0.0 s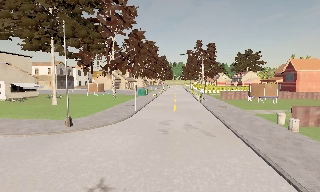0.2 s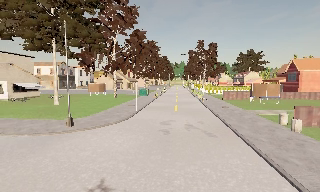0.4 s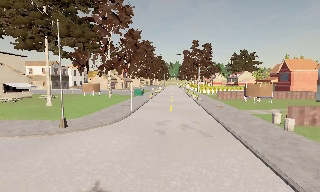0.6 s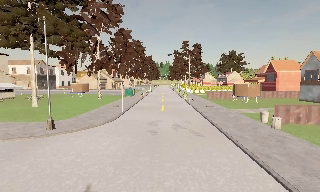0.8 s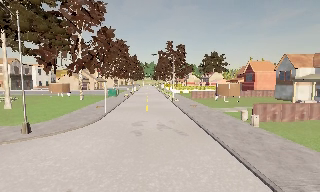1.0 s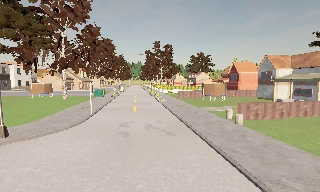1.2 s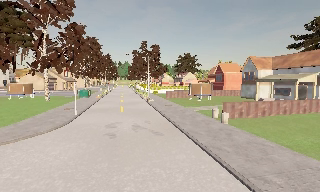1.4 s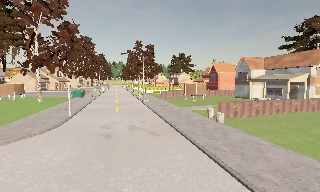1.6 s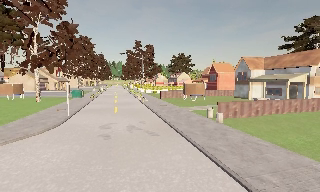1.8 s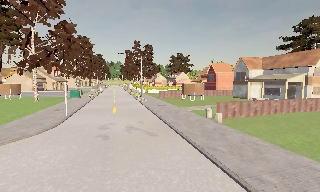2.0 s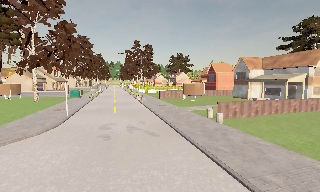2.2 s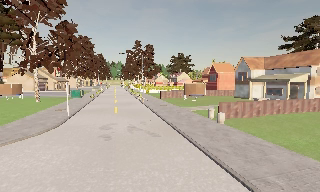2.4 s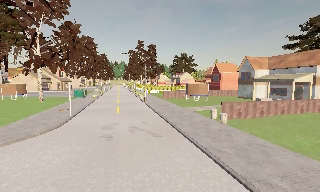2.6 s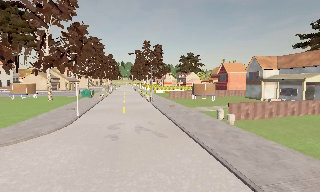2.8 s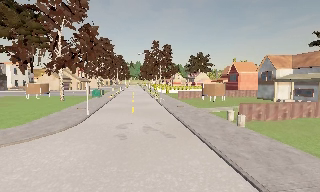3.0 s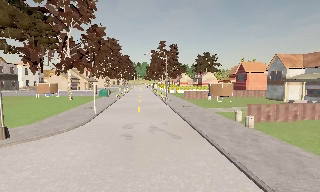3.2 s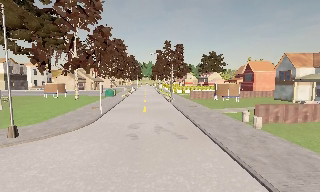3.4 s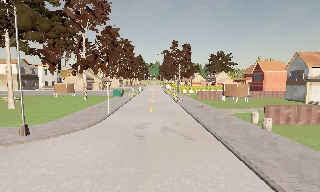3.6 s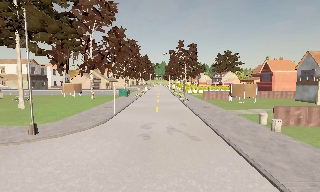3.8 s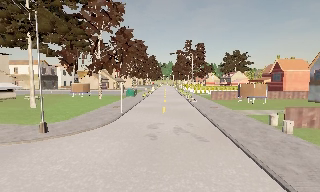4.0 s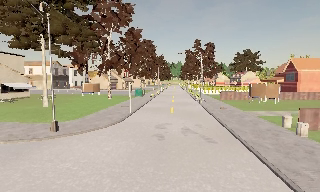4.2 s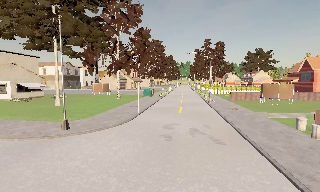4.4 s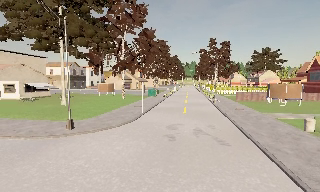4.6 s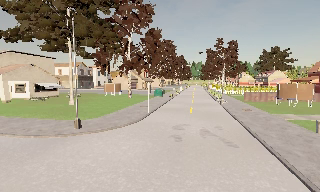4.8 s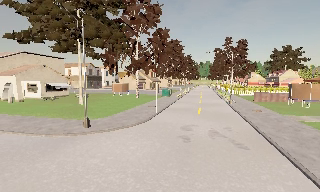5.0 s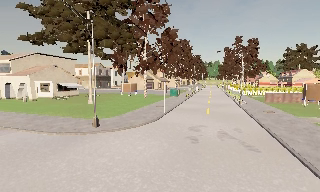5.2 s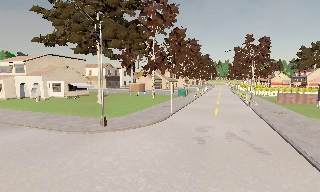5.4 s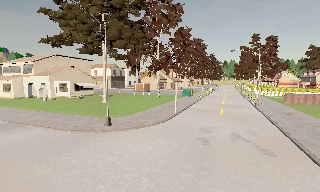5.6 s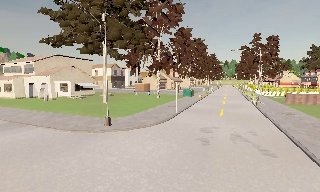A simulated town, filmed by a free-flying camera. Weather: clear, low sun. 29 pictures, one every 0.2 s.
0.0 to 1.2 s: The scene slides to the left, as the camera pans about 20 degrees to its right.
1.2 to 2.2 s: The camera shifts only a little, or ends up much as it began.
2.2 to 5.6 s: The camera swings to its left by about 40 degrees, and the scene slides to the right. It travels forward and to its right, about 1 m.
The film runs forward here.
